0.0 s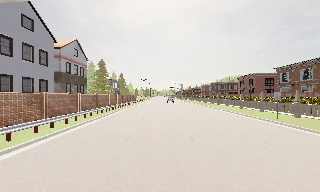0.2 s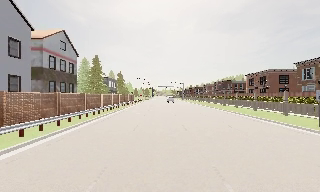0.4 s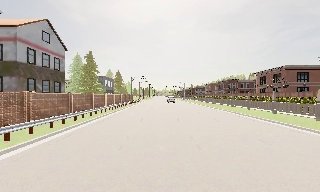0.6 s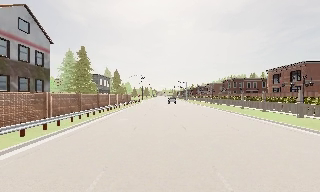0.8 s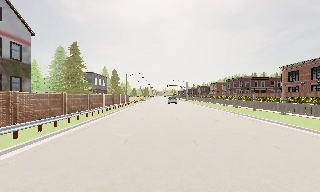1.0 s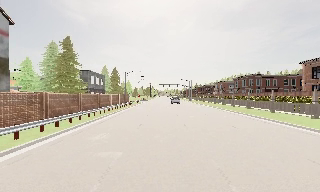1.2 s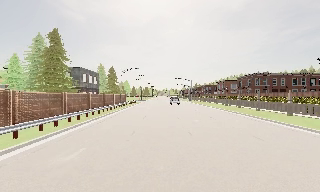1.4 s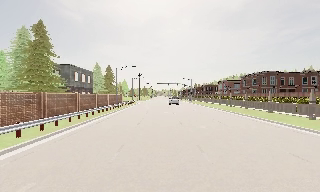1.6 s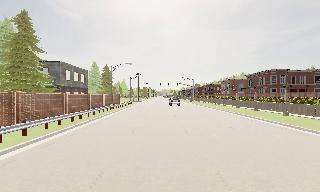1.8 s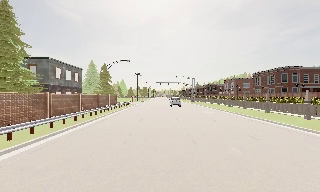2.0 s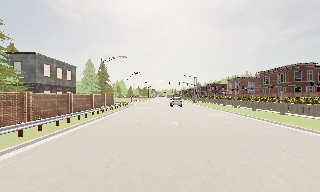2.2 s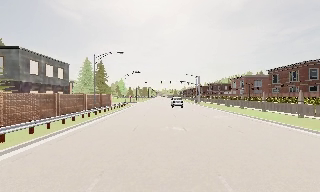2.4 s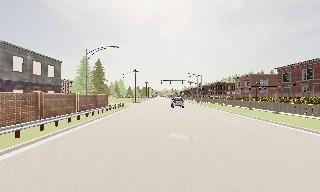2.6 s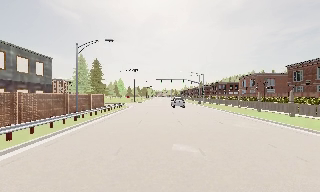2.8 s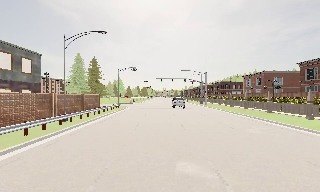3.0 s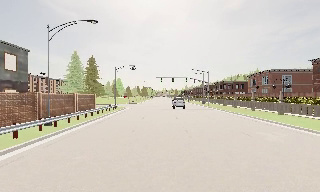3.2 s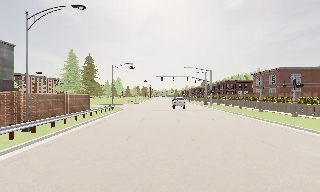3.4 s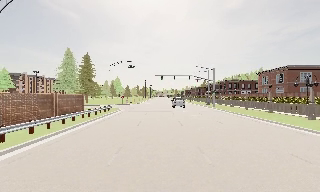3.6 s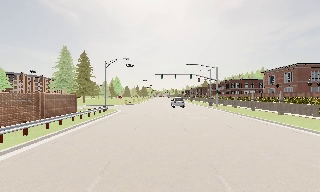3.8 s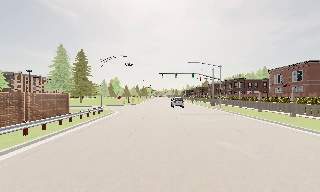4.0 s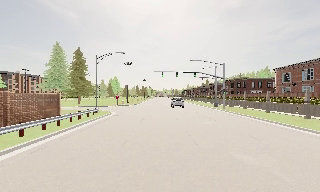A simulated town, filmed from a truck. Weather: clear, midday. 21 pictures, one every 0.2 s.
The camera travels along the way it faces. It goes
forward.
0.0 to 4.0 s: The camera travels forward, about 50 m, so what stands in front looms larger. It loses speed.
The film runs forward here.
